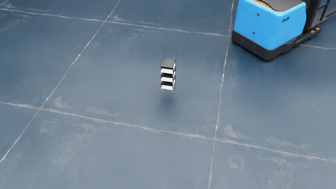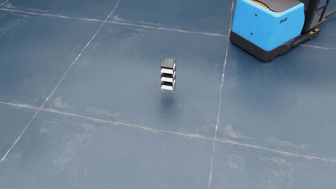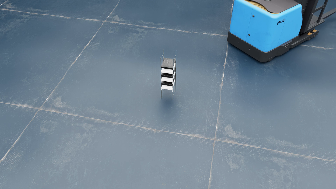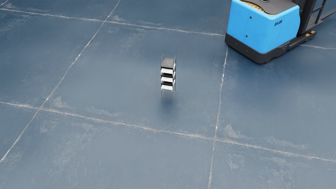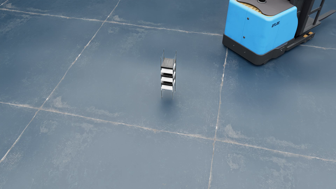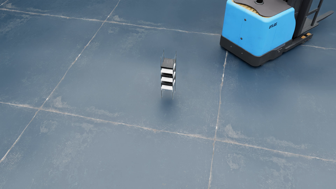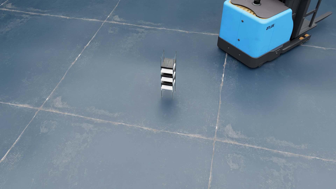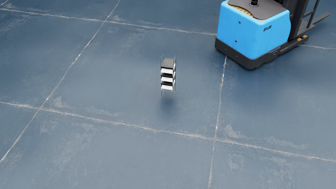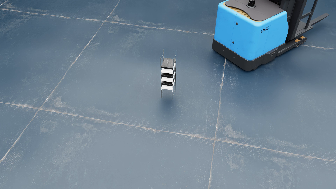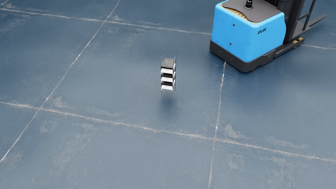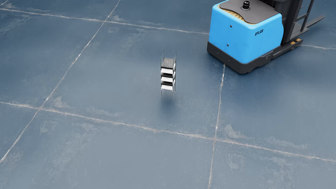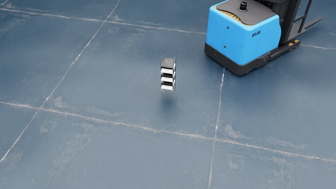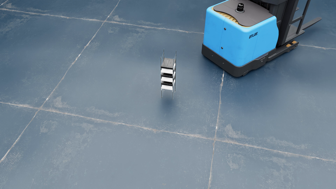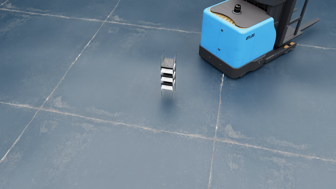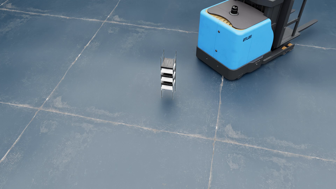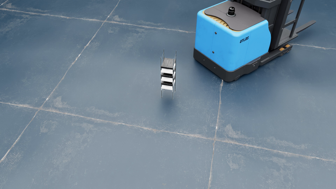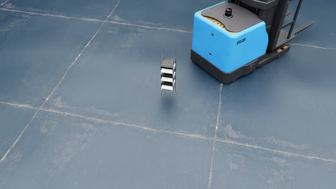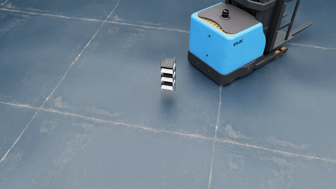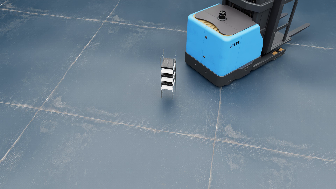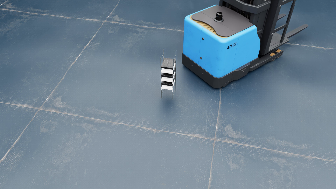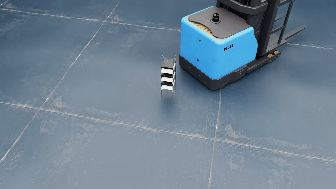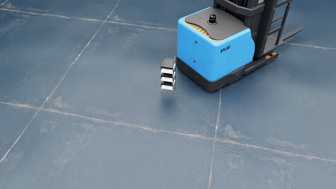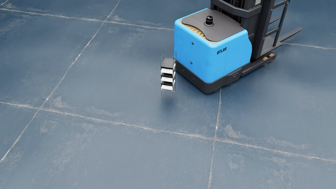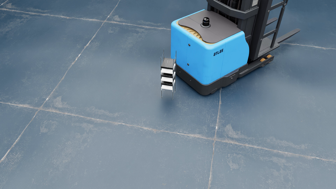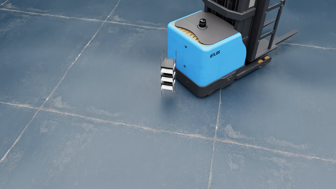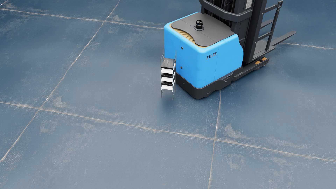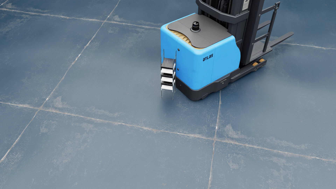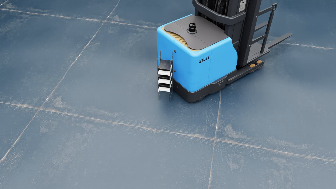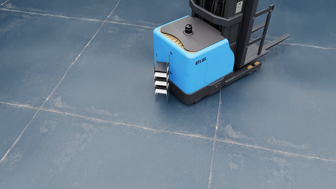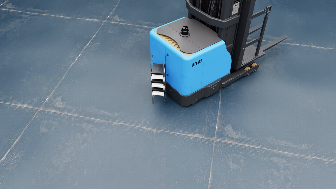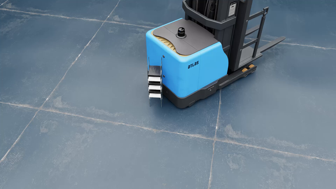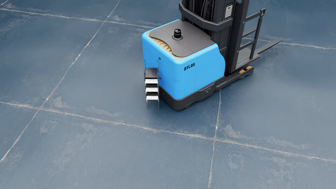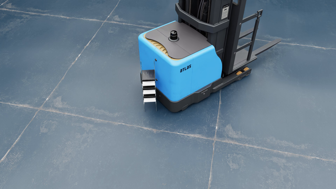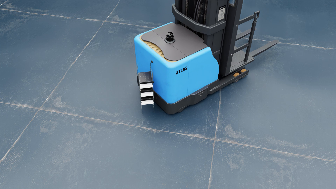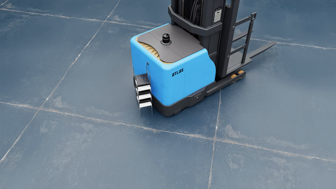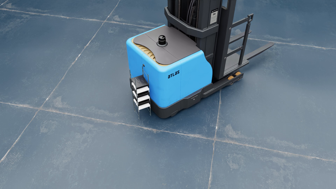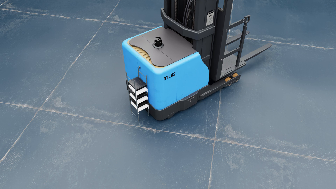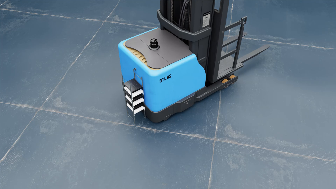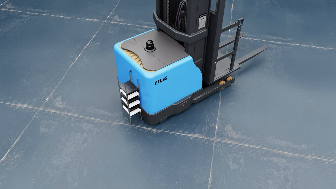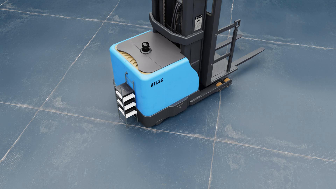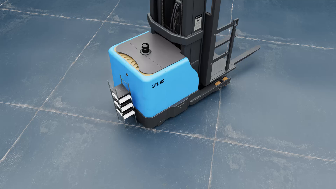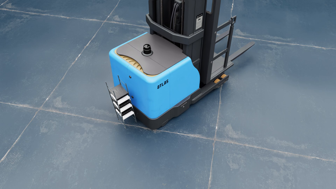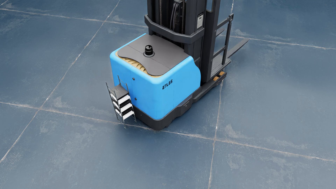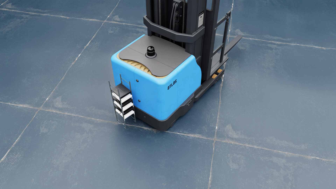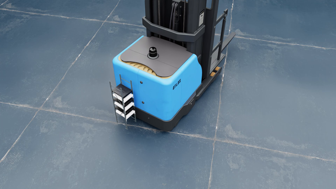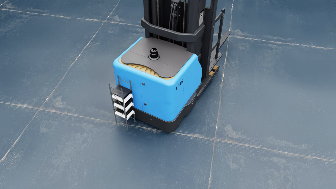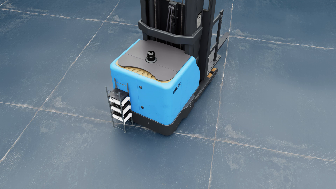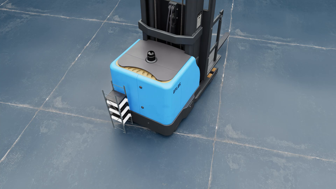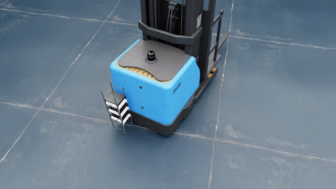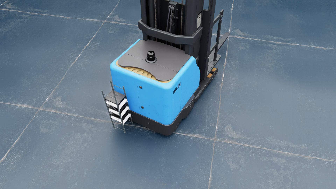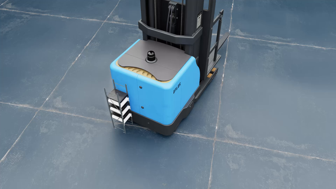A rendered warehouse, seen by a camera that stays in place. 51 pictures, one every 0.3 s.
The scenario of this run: A forklift runs into an object in its way.
